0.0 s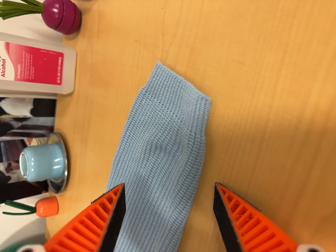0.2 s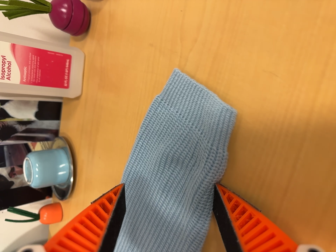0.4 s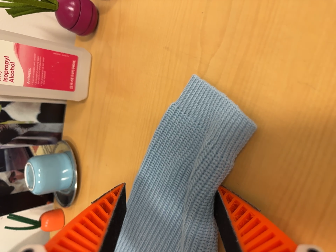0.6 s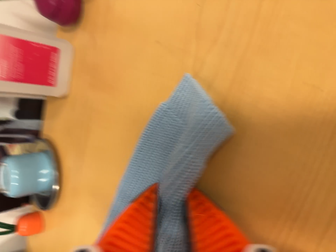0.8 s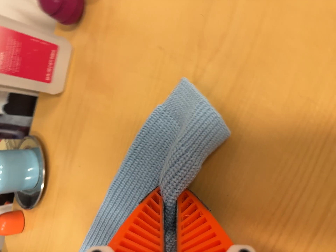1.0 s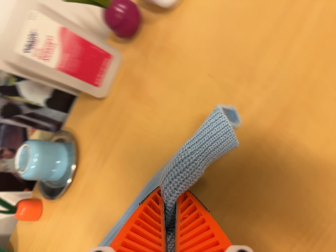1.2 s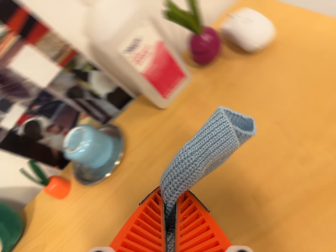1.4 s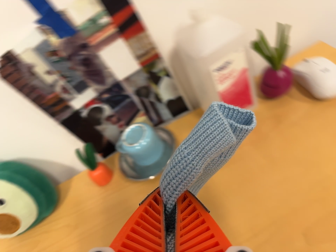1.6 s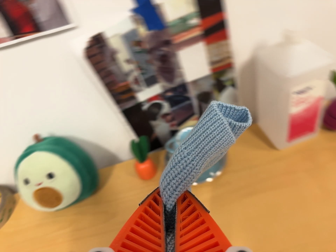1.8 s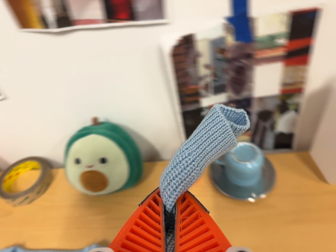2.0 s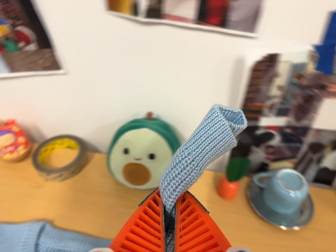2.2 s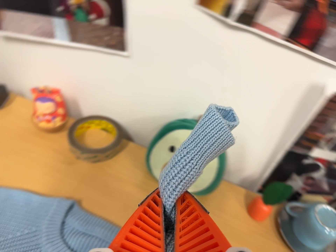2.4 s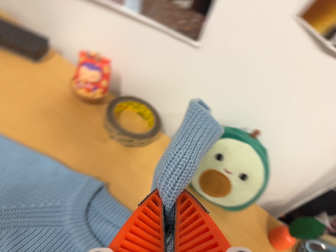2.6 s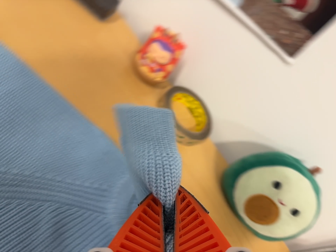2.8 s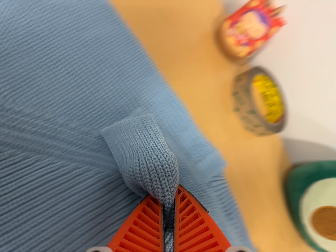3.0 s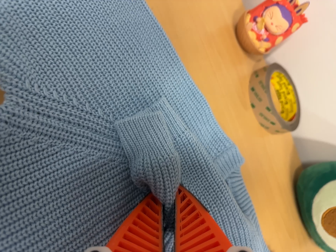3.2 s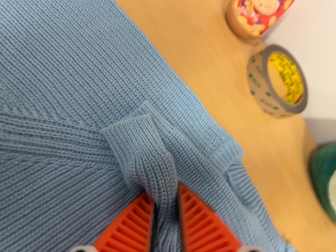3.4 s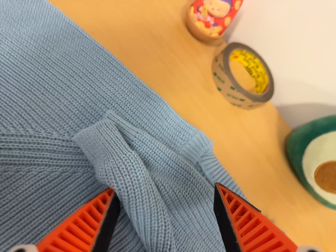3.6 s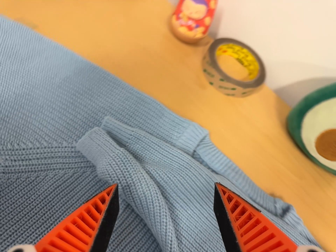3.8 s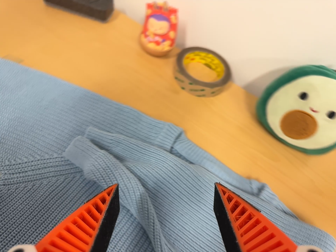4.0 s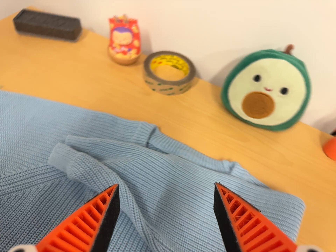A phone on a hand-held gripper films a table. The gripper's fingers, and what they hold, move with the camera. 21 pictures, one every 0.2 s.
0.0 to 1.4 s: The camera travels to its left, about 26 cm, so close, fixed things drift to the right. Its aim tips toward the top of its view by about 10 degrees, and the scene shifts downward. It rolls about its line of sight by about 50 degrees, and the scene rotates clockwise.
1.4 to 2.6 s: The camera travels to its left, about 50 cm, so close, fixed things drift to the right. It rolls about its line of sight by about 85 degrees, and the scene rotates clockwise.
2.6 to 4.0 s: The camera pans to its left by about 15 degrees. It travels backward, to its right and toward the bottom of its view, about 14 cm, so what stands in front gets smaller. It rolls about its line of sight by about 30 degrees, and the scene rotates counterclockwise.
The film runs forward here.
